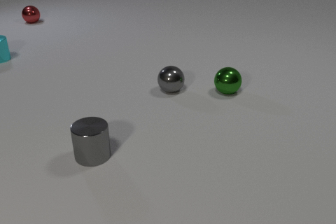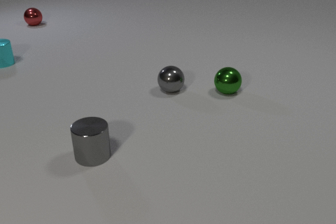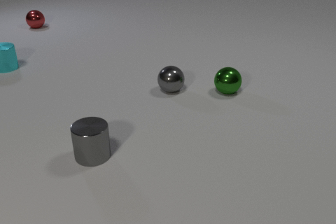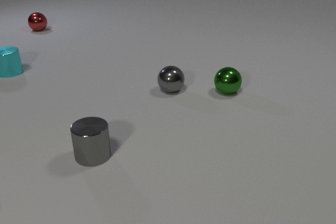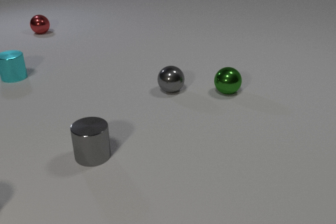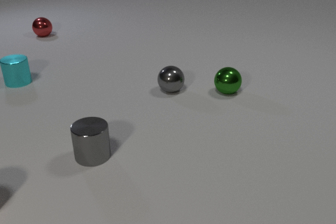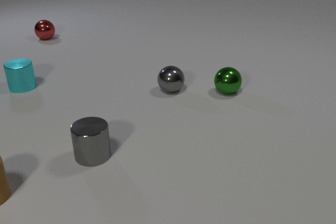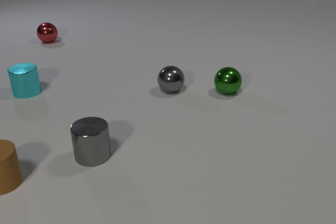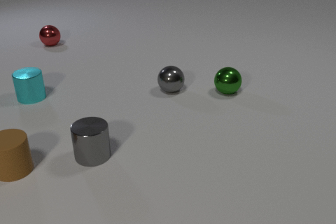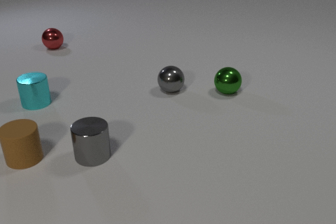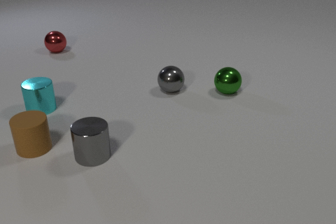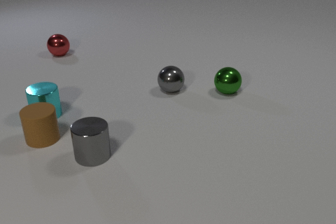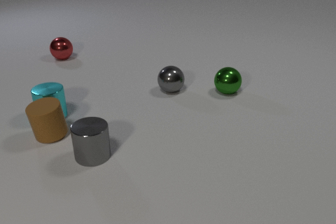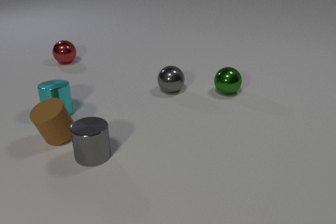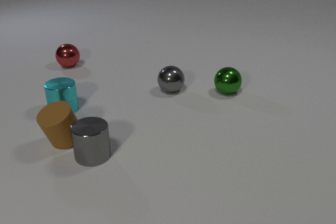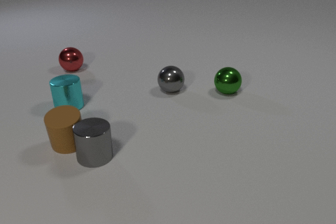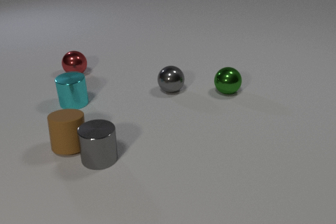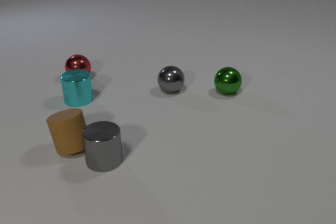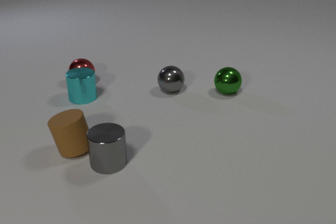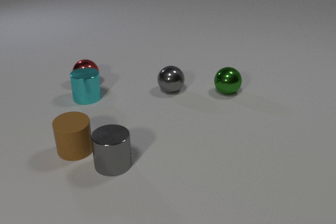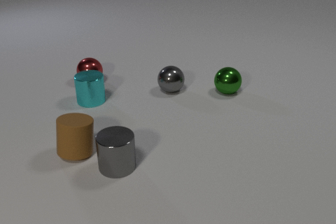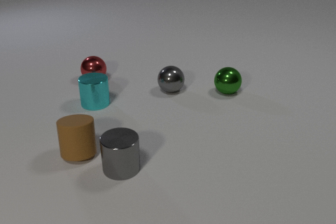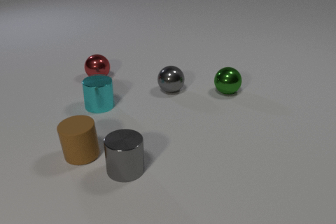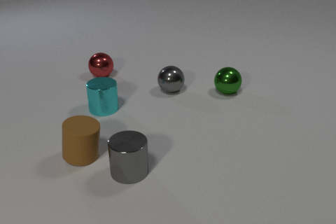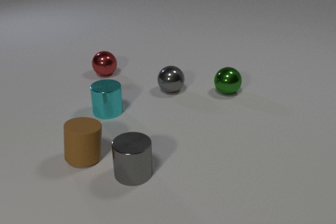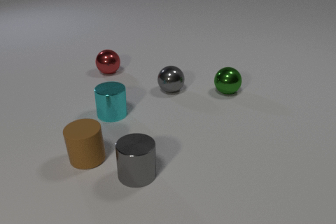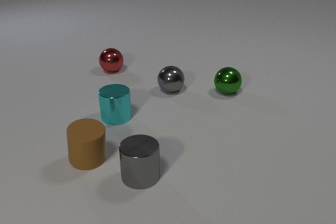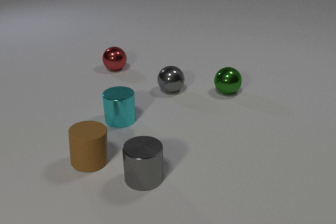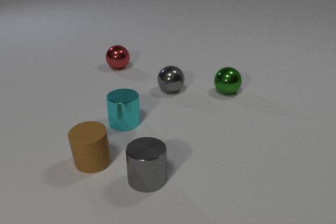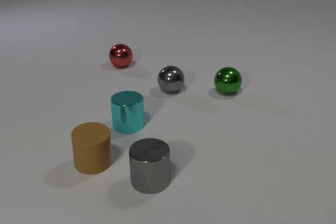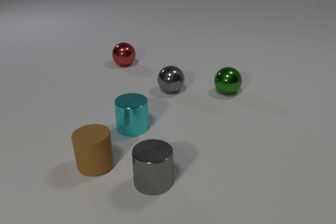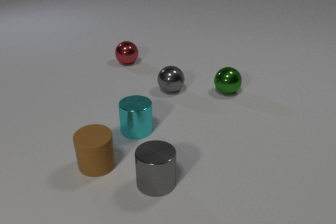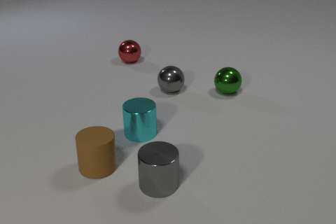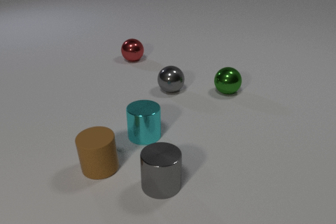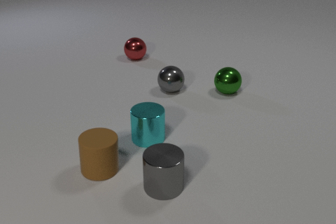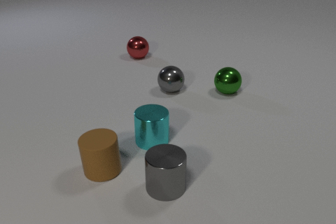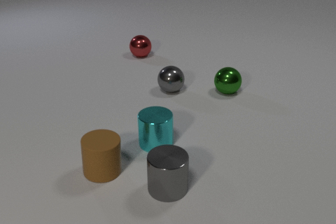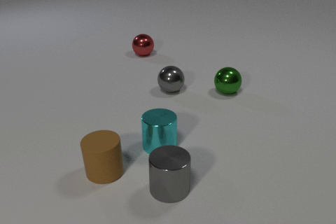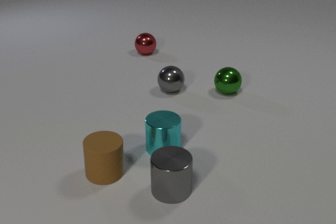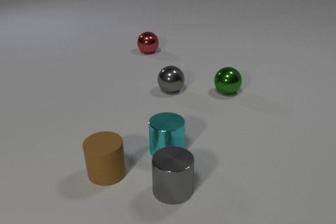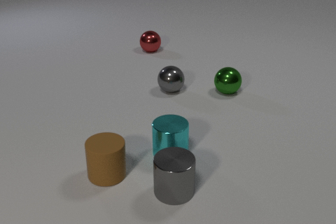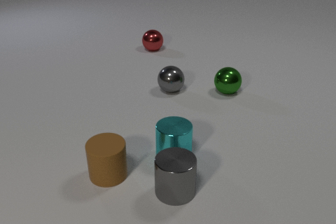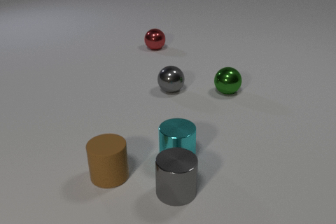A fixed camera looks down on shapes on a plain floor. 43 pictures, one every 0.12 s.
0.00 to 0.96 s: The brown rubber cylinder comes in at the left edge, slides away from the camera and to the right. The cyan metal cylinder slides toward the camera. The red metal sphere rolls toward the camera.
0.96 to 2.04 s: The brown rubber cylinder slides to the right. The cyan metal cylinder slides to the right and toward the camera. The red metal sphere rolls toward the camera. The gray metal cylinder slides to the right and toward the camera. The brown rubber cylinder and the cyan metal cylinder collide. The brown rubber cylinder and the gray metal cylinder collide.
2.04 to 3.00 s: The brown rubber cylinder slides toward the camera and to the right. The cyan metal cylinder slides toward the camera and to the right. The red metal sphere rolls to the right. The gray metal cylinder slides to the right and toward the camera. The cyan metal cylinder and the red metal sphere collide.
3.00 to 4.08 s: The brown rubber cylinder slides toward the camera and to the right. The cyan metal cylinder slides toward the camera and to the right. The red metal sphere rolls away from the camera and to the right. The gray metal cylinder slides to the right and toward the camera.
4.08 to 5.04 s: The brown rubber cylinder slides toward the camera and to the right. The cyan metal cylinder slides toward the camera and to the right. The red metal sphere rolls away from the camera and to the right. The gray metal cylinder slides to the right.
What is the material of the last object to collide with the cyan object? metal.
What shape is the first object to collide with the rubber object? cylinder.
What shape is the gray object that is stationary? sphere.
